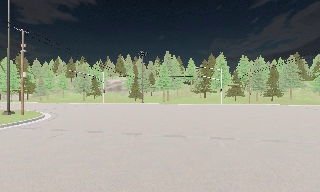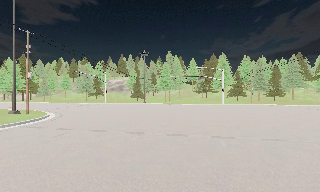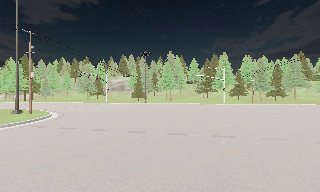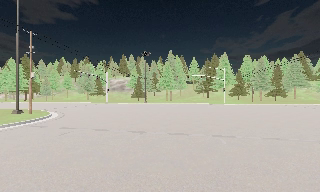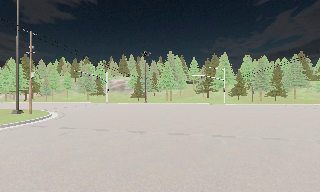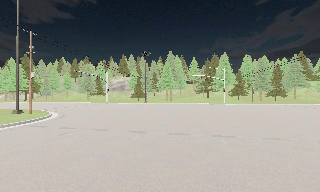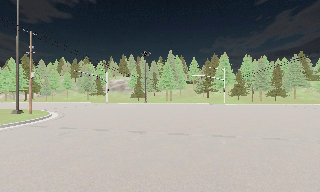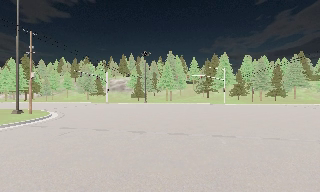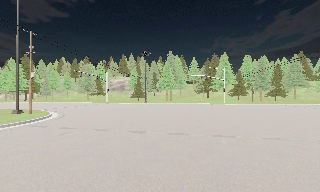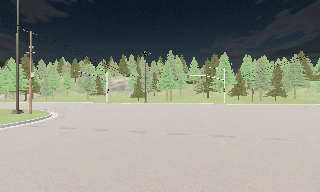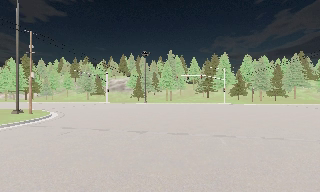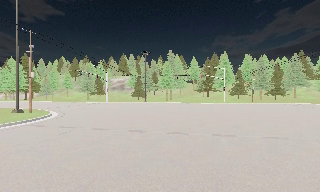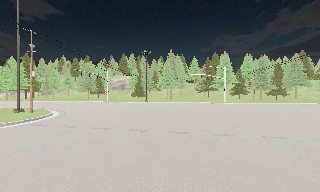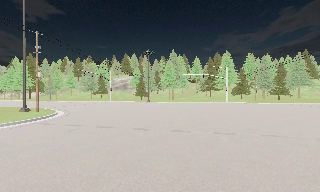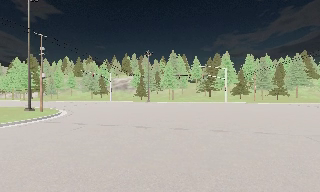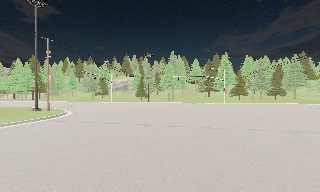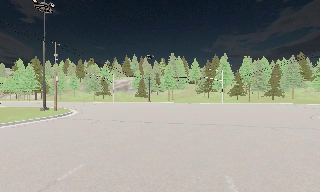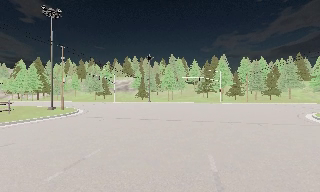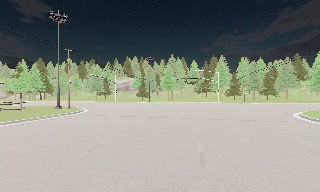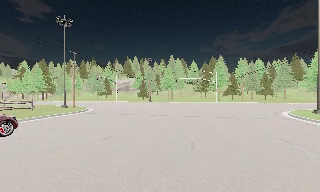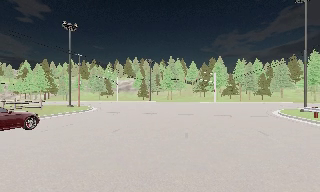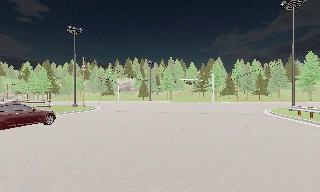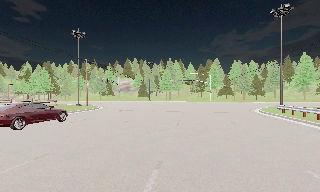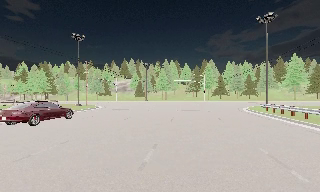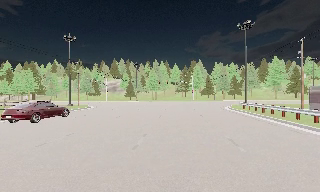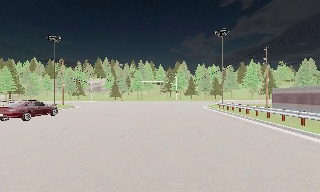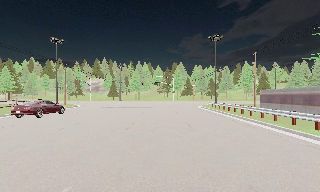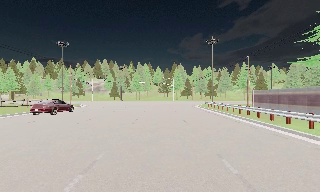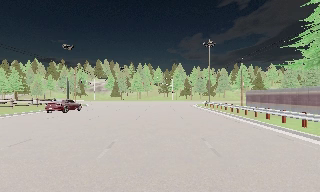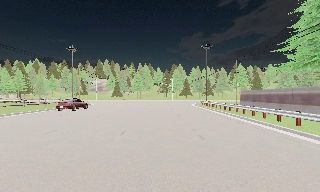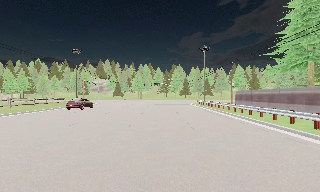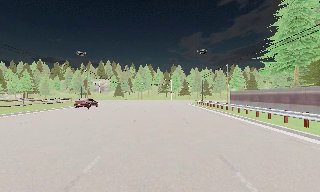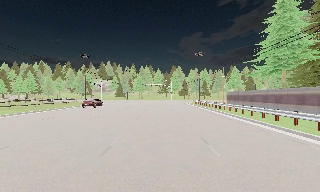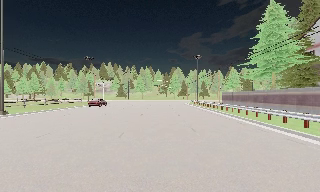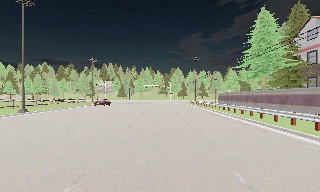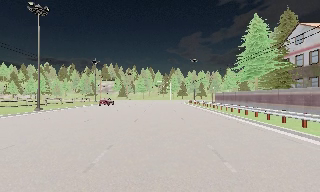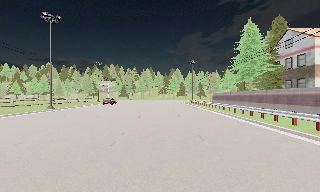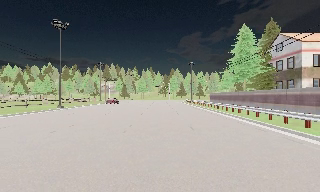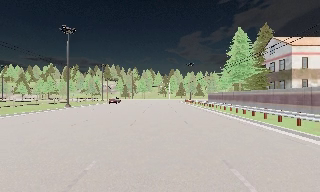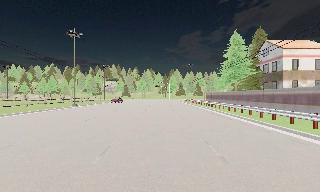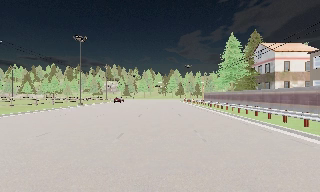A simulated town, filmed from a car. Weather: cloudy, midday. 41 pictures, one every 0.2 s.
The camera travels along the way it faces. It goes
backward.
0.0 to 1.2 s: The camera shifts only a little, or ends up much as it began.
1.2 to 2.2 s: The camera keeps its place and its aim.
2.2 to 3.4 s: The camera travels backward, about 4 m, so what stands in front gets smaller. It gains speed.
3.4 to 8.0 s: The scene slides to the left, as the camera pans about 10 degrees to its right. It travels backward, about 40 m, so what stands in front gets smaller.
The film runs backward here.
